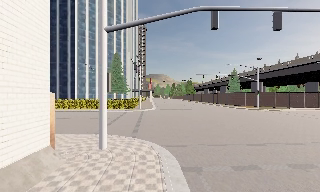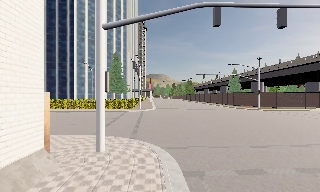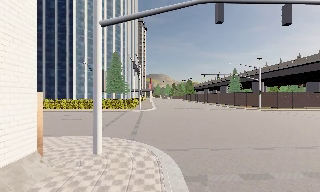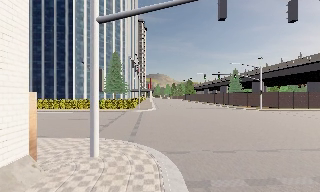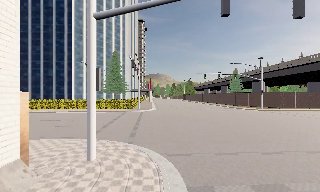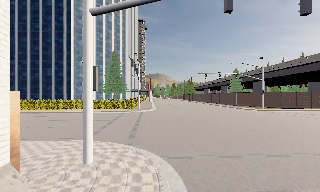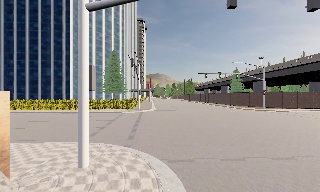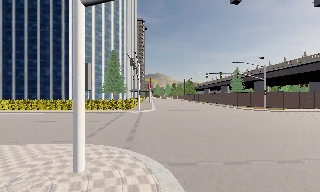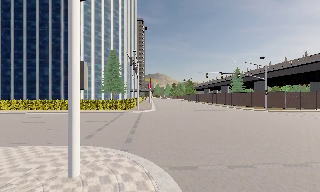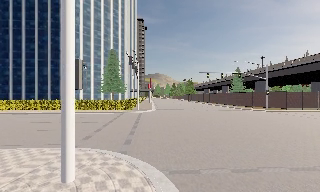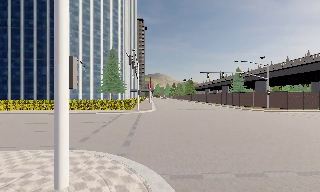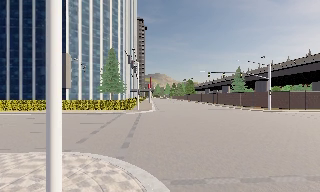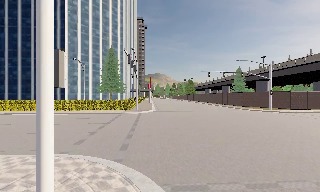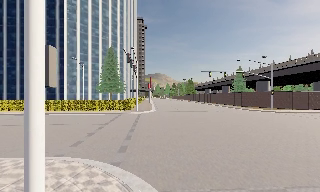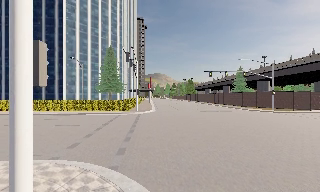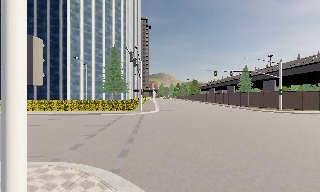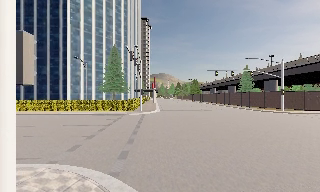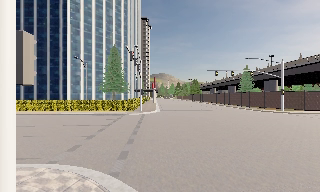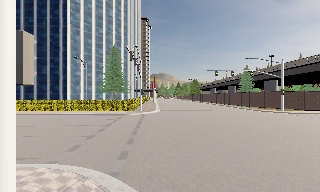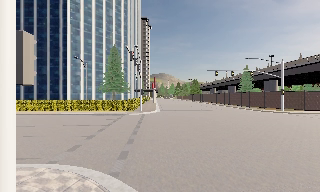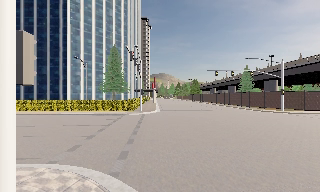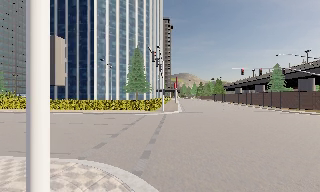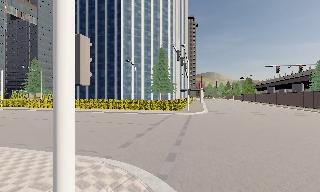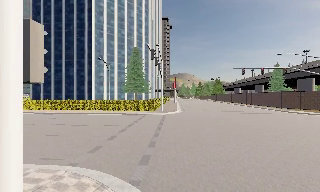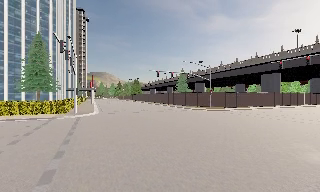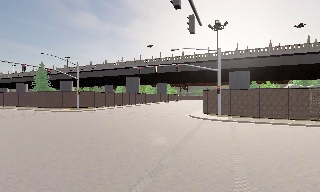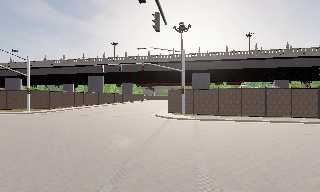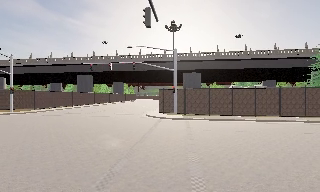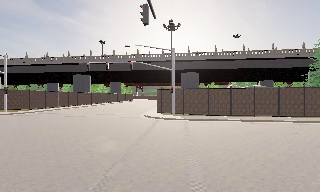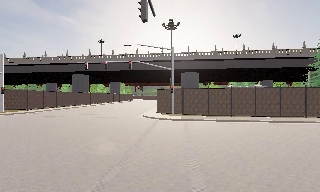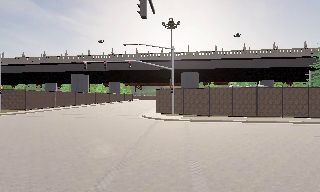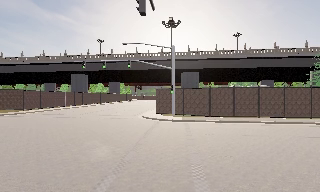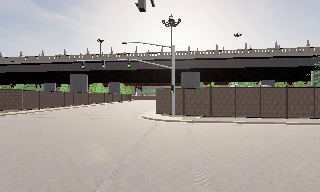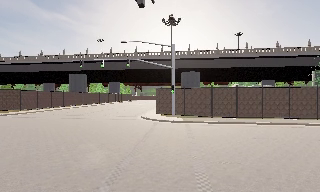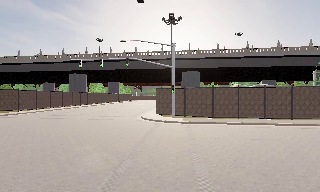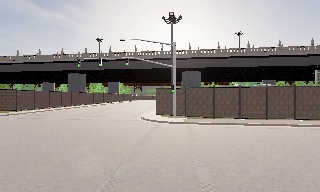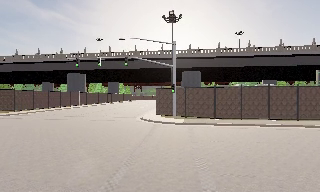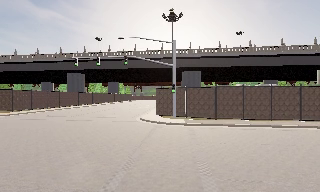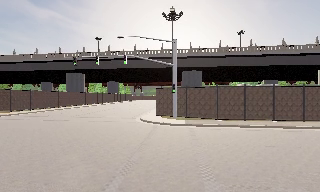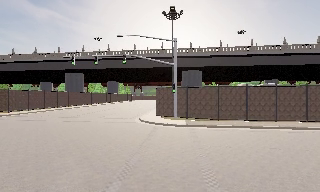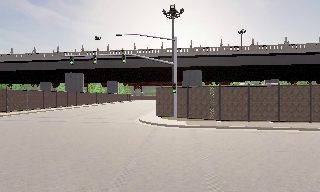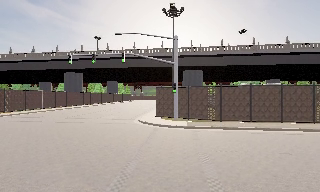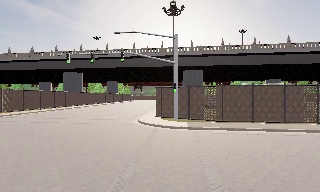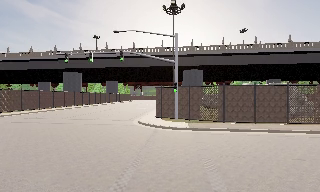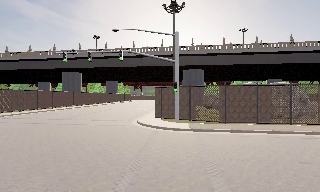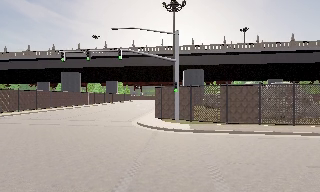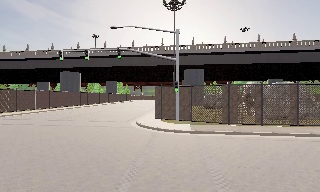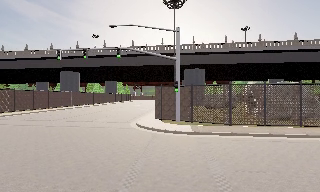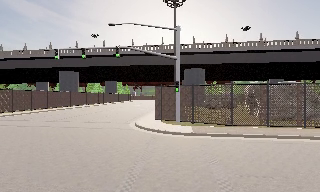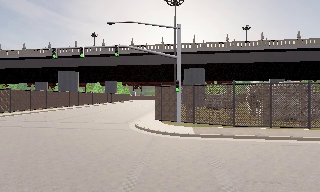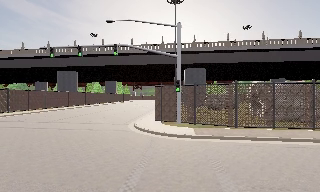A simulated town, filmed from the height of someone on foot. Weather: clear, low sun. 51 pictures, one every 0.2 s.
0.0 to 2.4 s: The camera travels forward, about 3.5 m, so what stands in front looms larger.
2.4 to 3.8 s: The camera travels forward, about 1 m, so what stands in front looms larger. It loses speed.
3.8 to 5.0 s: The camera pans to its right, which is clockwise from overhead, by about 65 degrees. It travels forward, about 1 m. It gains speed.
5.0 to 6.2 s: The camera pans to its right, which is clockwise from overhead, by about 15 degrees. It travels forward, about 2 m, so what stands in front looms larger.
6.2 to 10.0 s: The camera travels forward, about 6 m, so what stands in front looms larger.
The film runs forward here.
